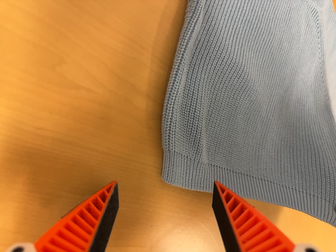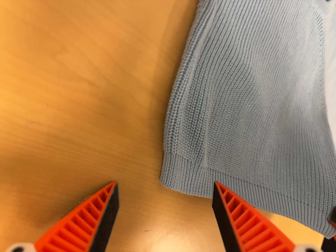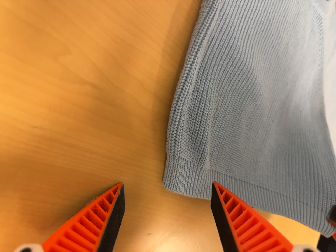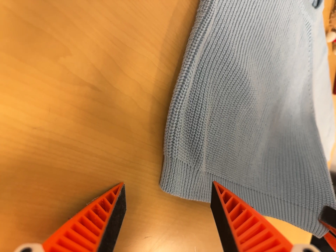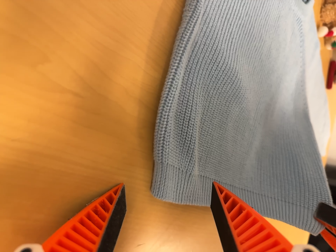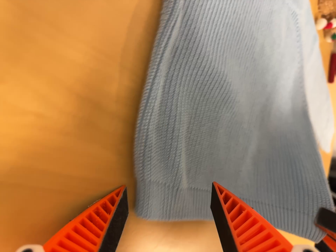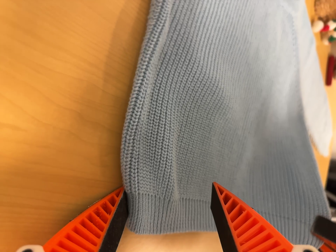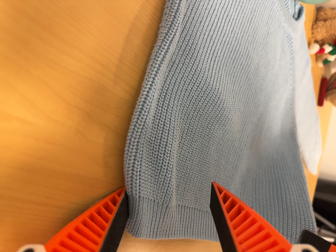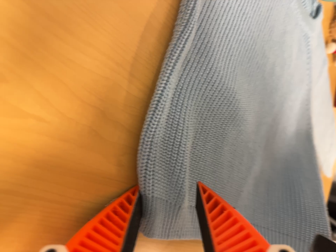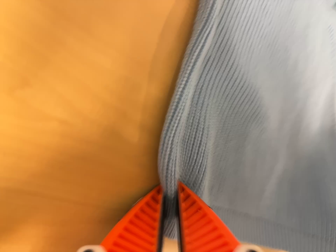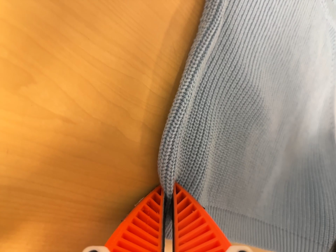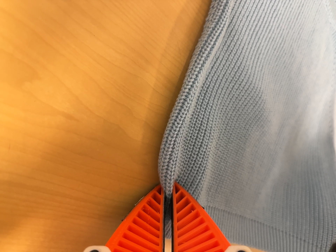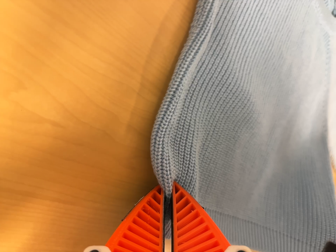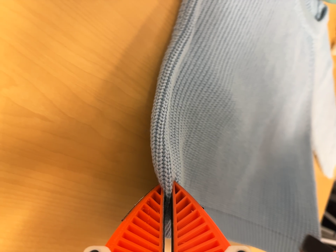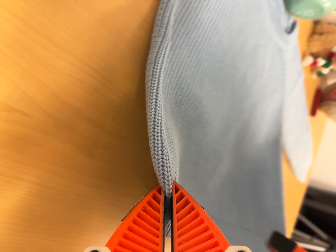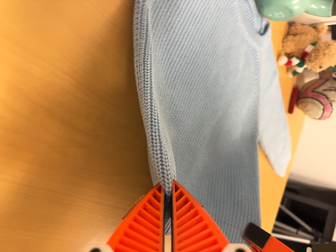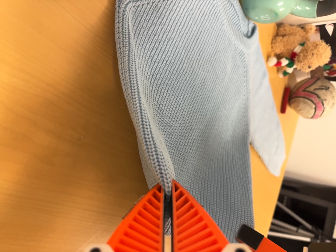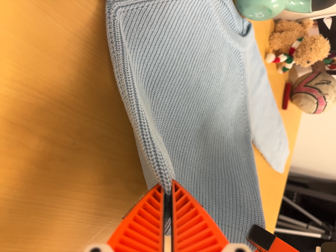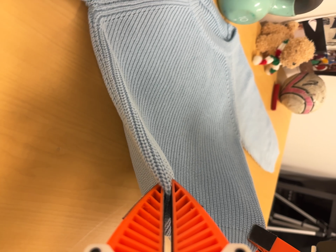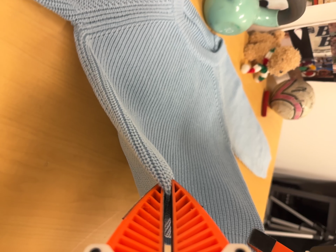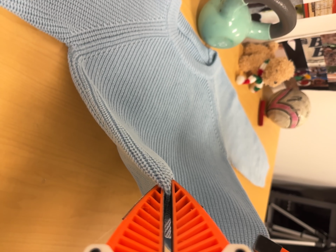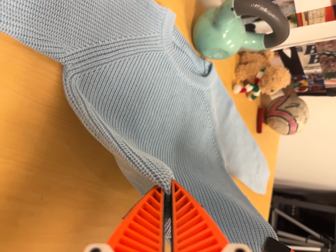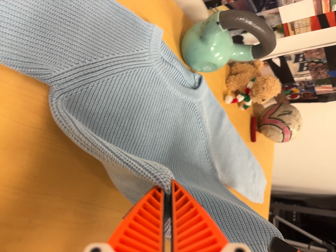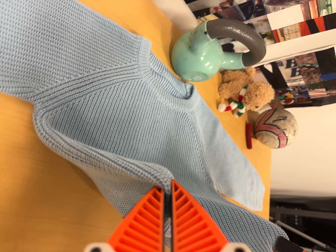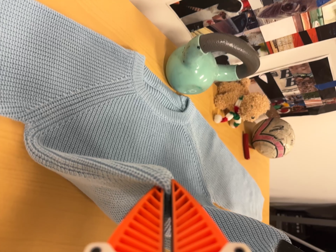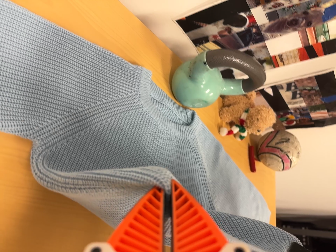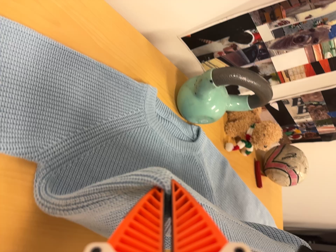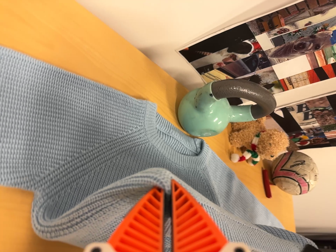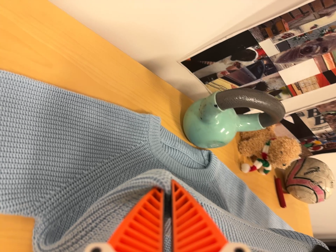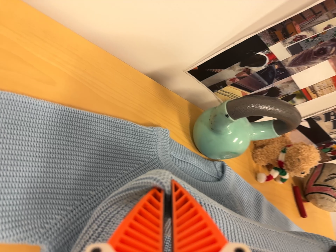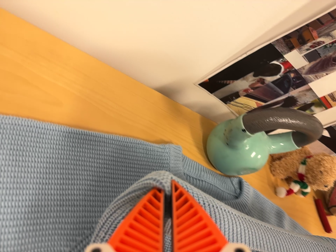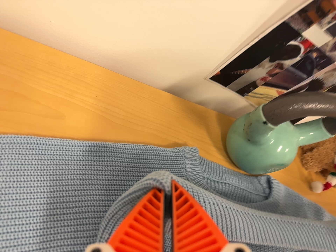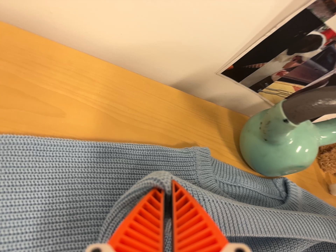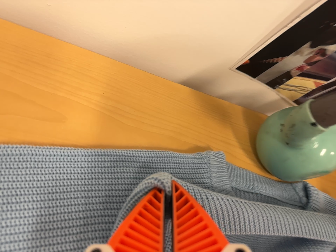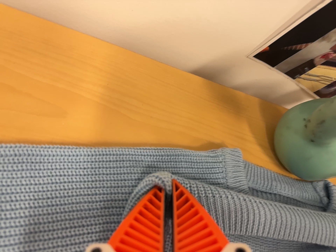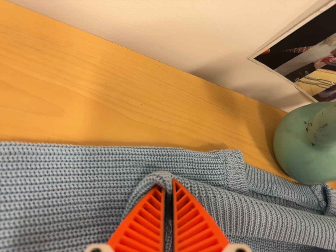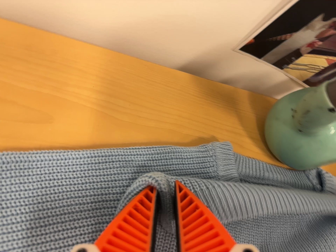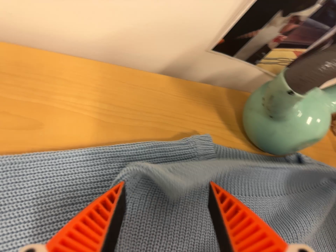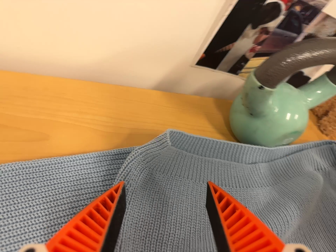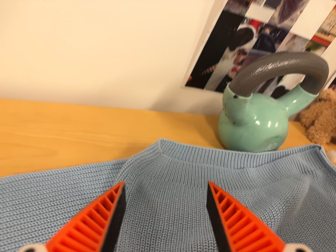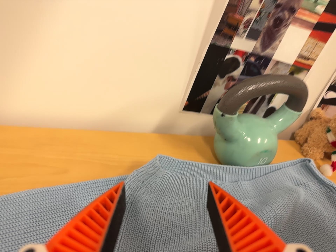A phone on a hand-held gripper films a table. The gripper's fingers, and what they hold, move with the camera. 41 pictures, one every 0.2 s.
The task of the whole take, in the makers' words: fold up.
0.0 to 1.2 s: The camera travels forward, about 5 cm, so what stands in front looms larger.
1.2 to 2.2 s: The camera shifts only a little, or ends up much as it began.
2.2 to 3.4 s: The camera travels to its right and backward, about 10 cm, so close, fixed things drift to the left.
3.4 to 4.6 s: The camera travels to its right and toward the top of its view, about 9 cm, so close, fixed things drift to the left. Its aim tips toward the top of its view by about 10 degrees, and the scene shifts downward. It rolls about its line of sight by about 10 degrees, and the scene rotates counterclockwise.
4.6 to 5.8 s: The camera travels toward the top of its view and forward, about 9 cm, so close, fixed things drift downward. Its aim tips toward the top of its view by about 10 degrees, and the scene shifts downward. It rolls about its line of sight by about 10 degrees, and the scene rotates counterclockwise.
5.8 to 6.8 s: The scene slides to the right, as the camera pans about 10 degrees to its left. It travels forward, about 14 cm, so what stands in front looms larger. It rolls about its line of sight by about 10 degrees, and the scene rotates counterclockwise.
6.8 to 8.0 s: The camera travels backward, toward the bottom of its view and to its right, about 18 cm, so what stands in front gets smaller. Its aim tips toward the top of its view by about 25 degrees. It rolls about its line of sight by about 20 degrees, and the scene rotates counterclockwise.
The film runs forward here.
